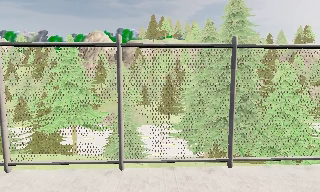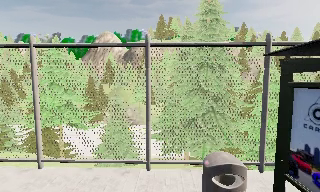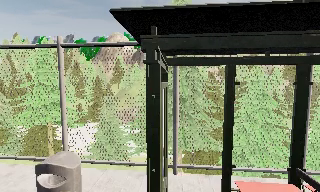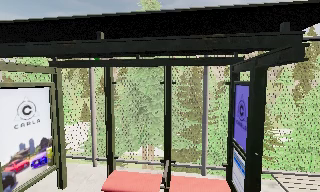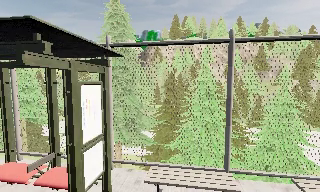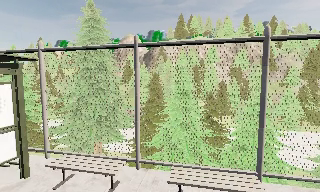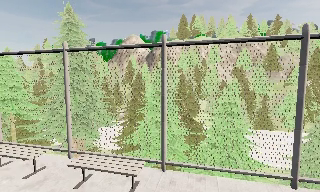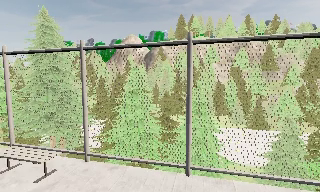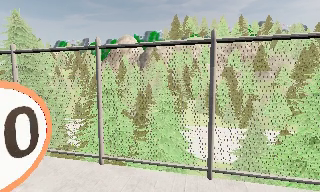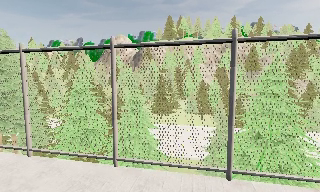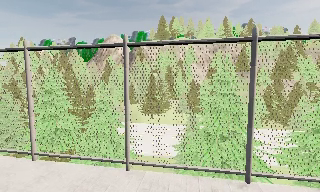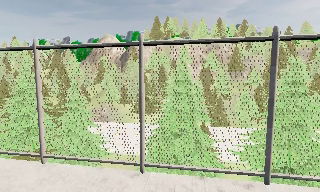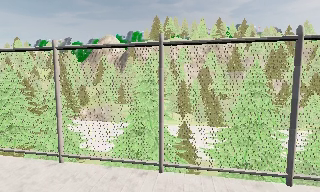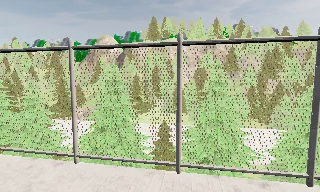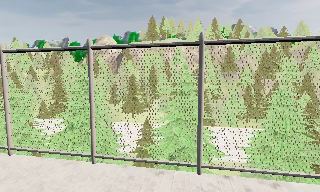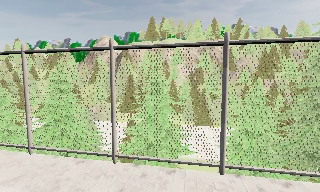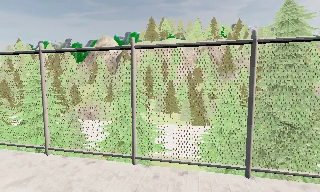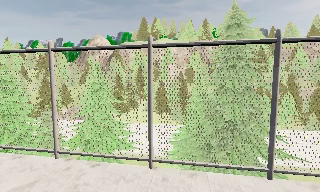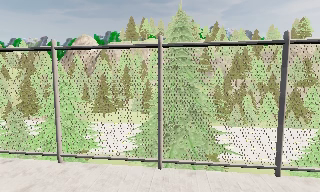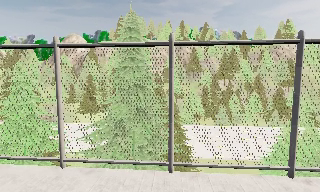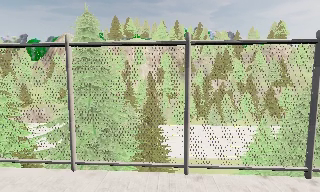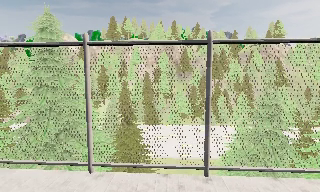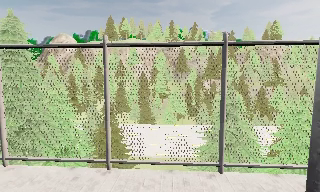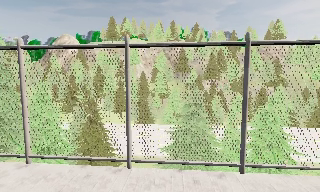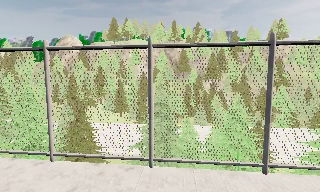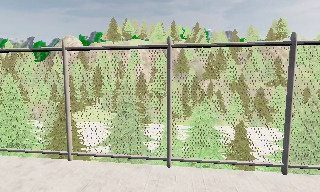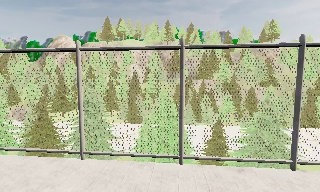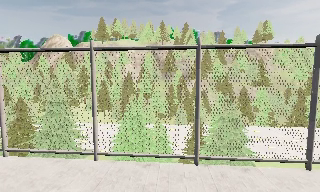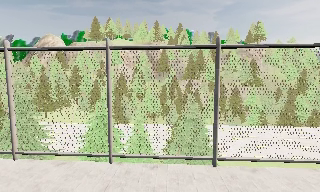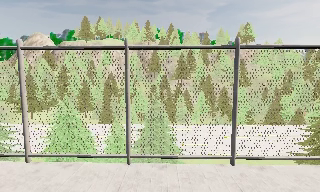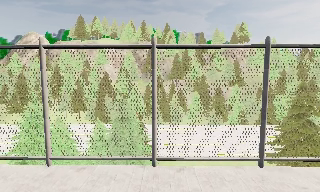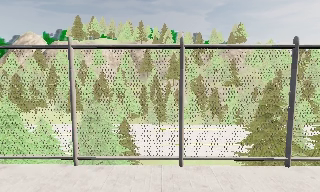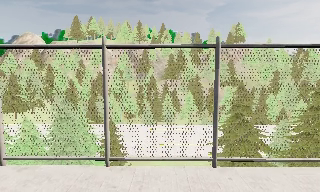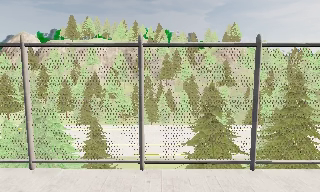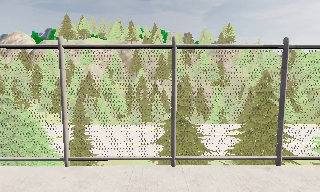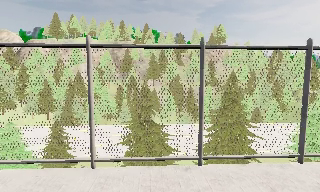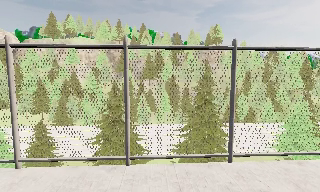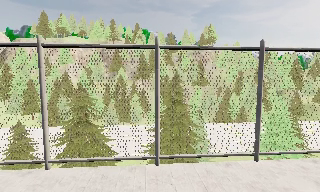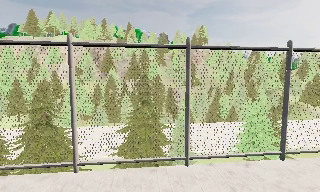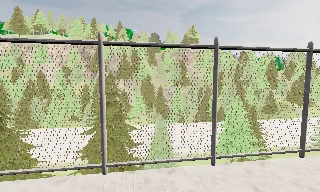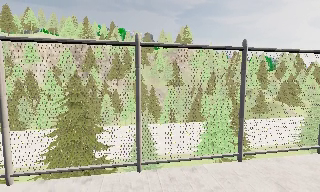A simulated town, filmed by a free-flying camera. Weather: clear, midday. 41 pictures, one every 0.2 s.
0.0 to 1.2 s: The camera pans to its left, which is counterclockwise from overhead, by about 15 degrees. It travels to its right, about 14 m, so close, fixed things drift to the left.
1.2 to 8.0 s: The scene slides to the left, as the camera pans about 25 degrees to its right. It travels to its right, about 75 m, so close, fixed things drift to the left.
The film runs backward here.
